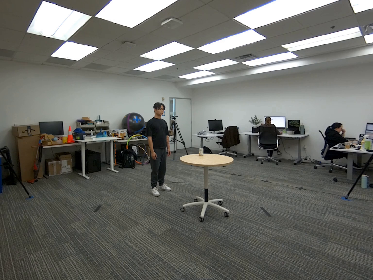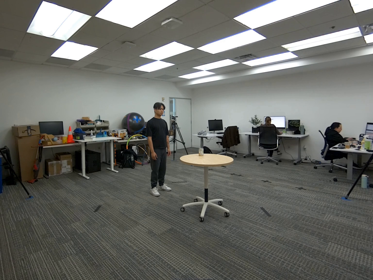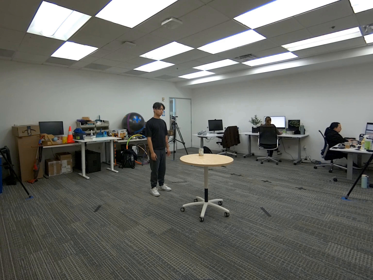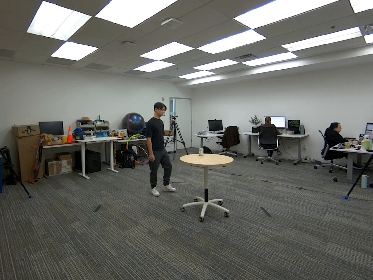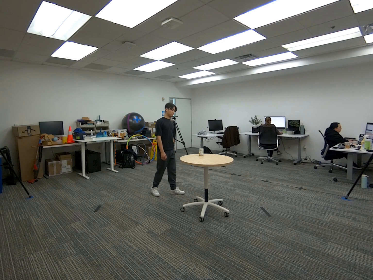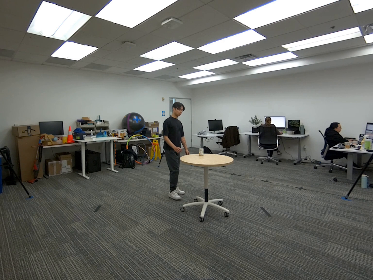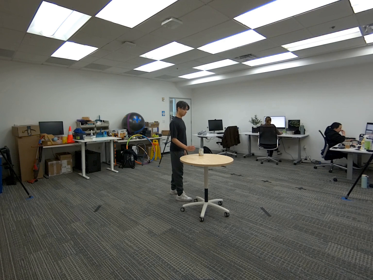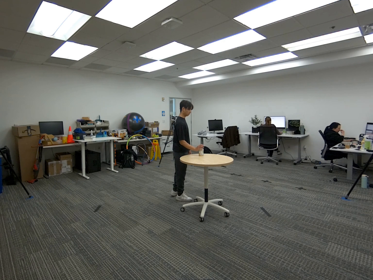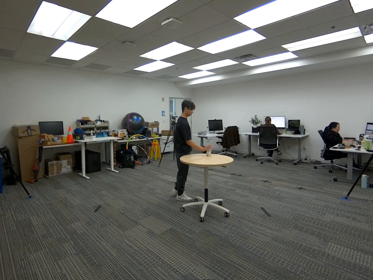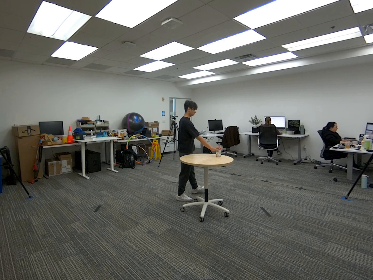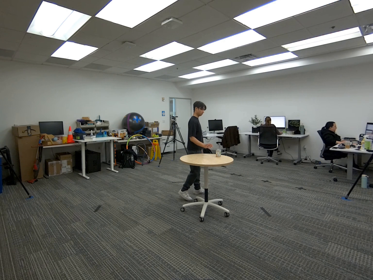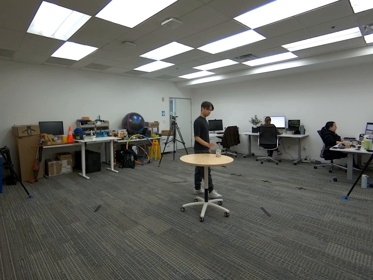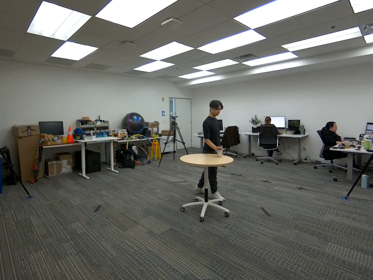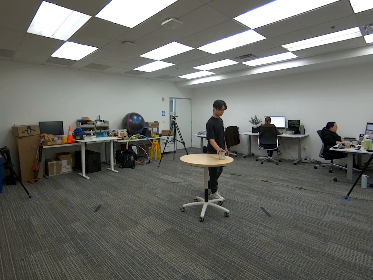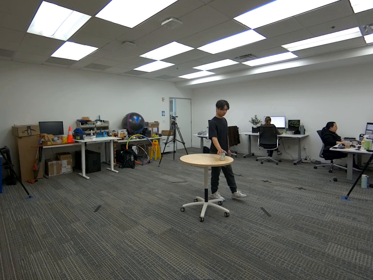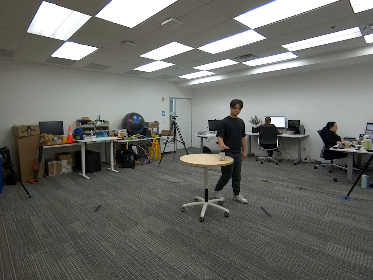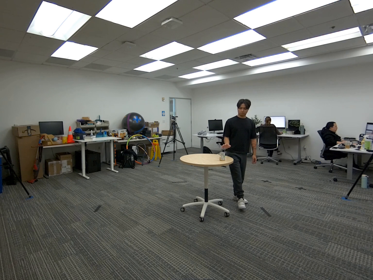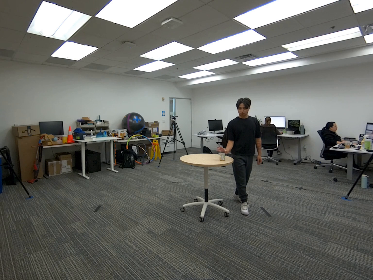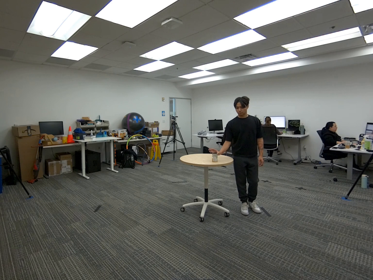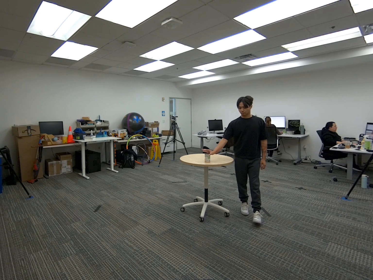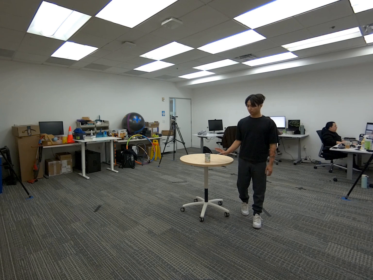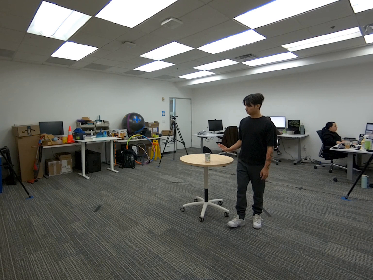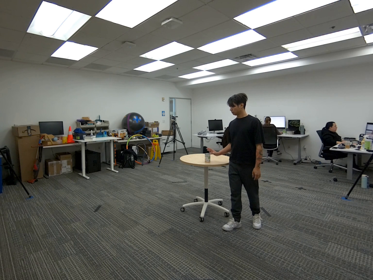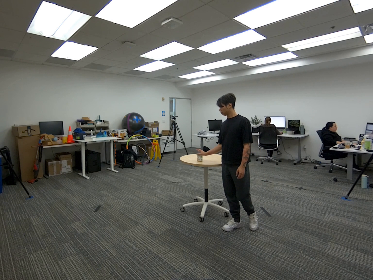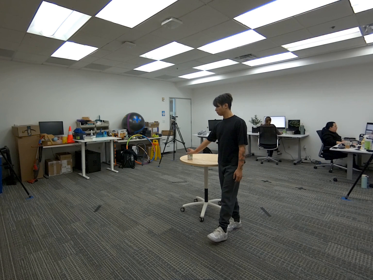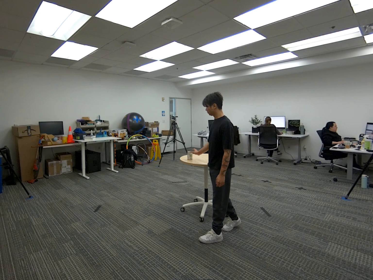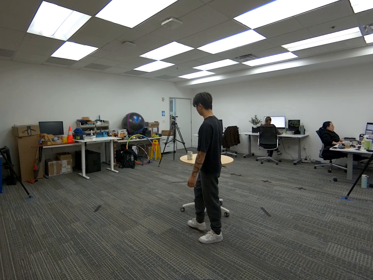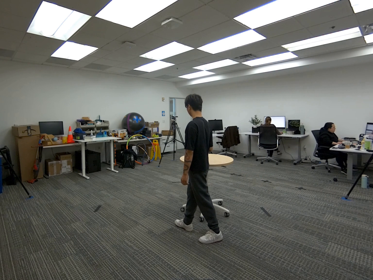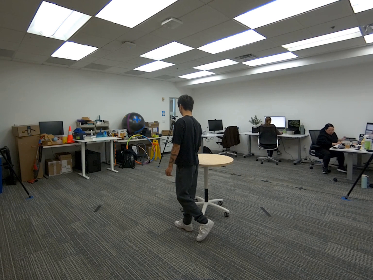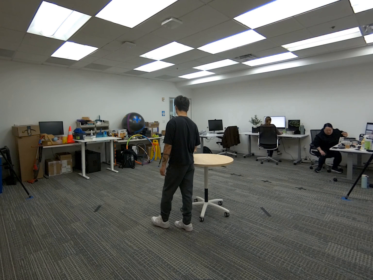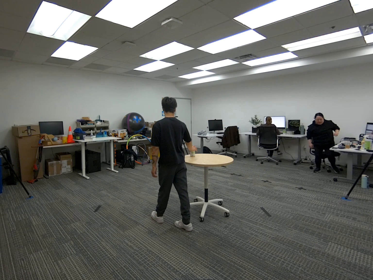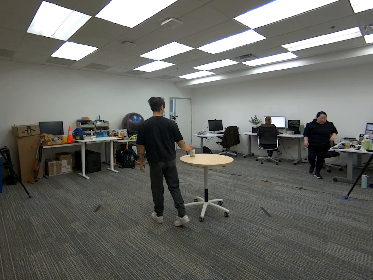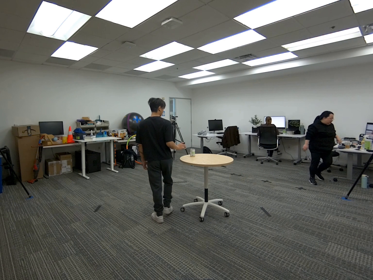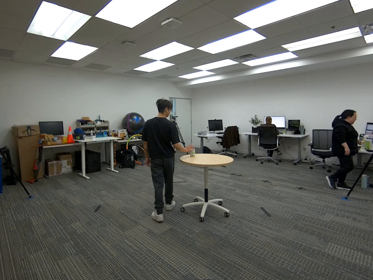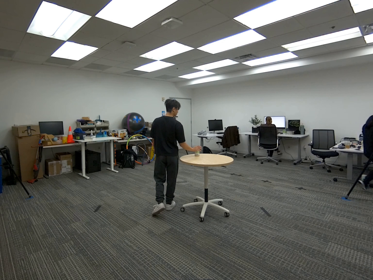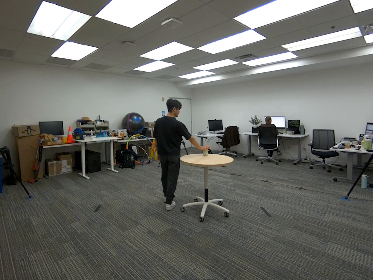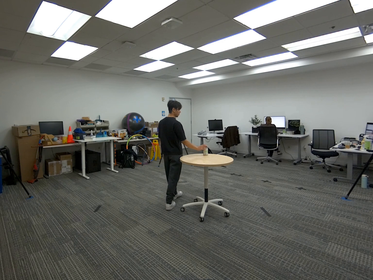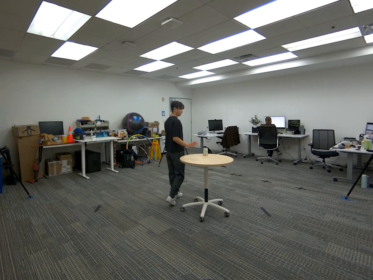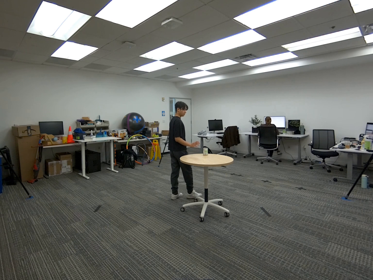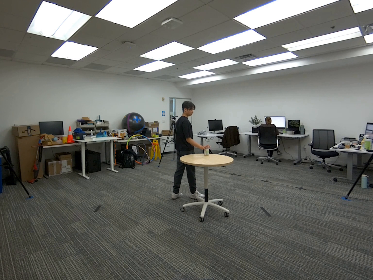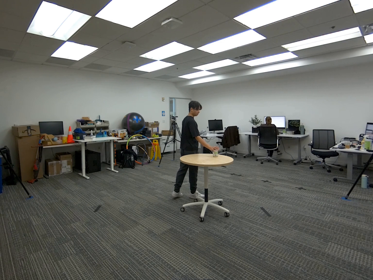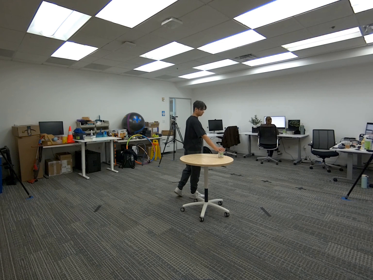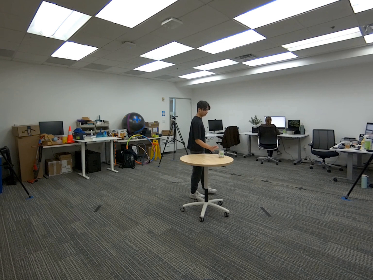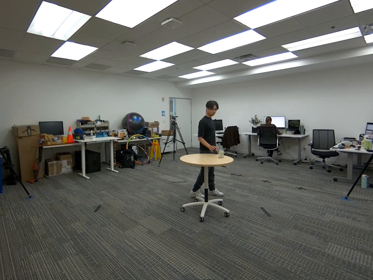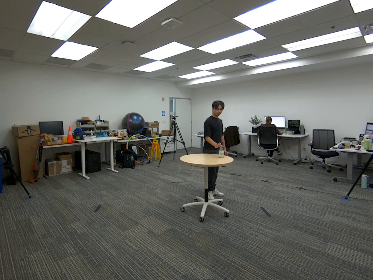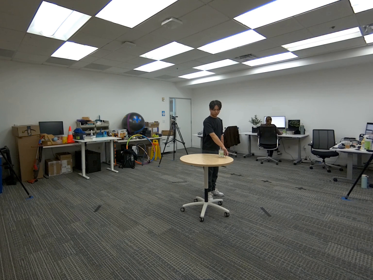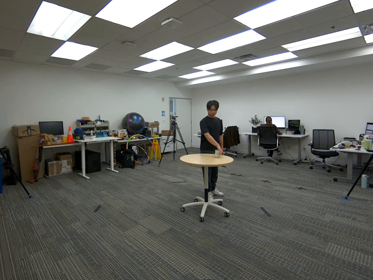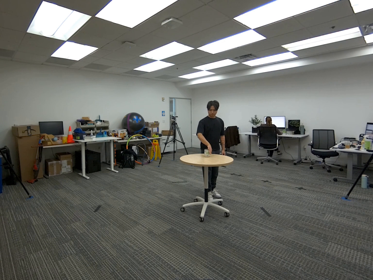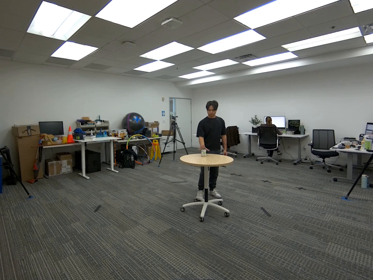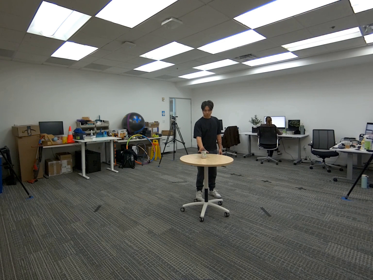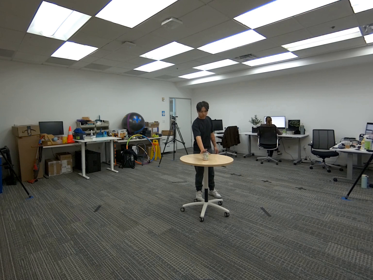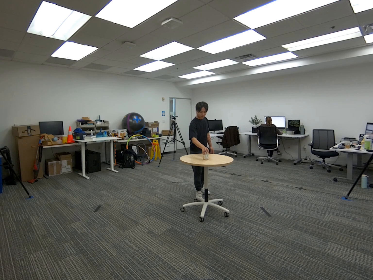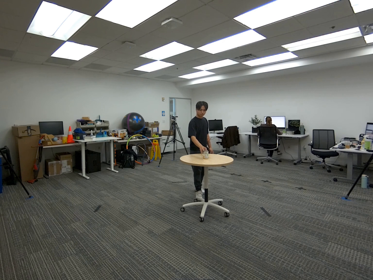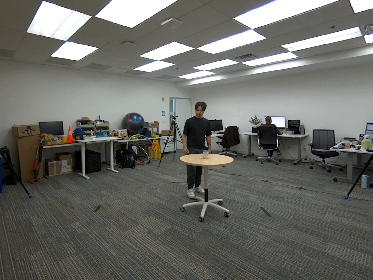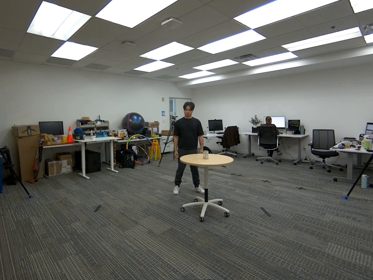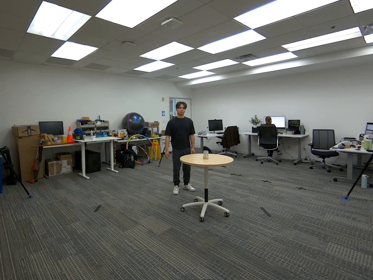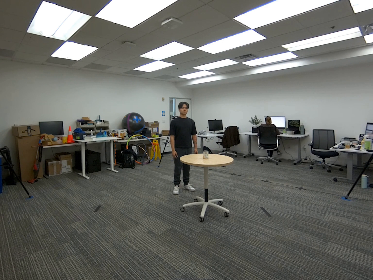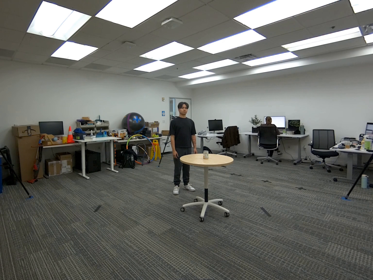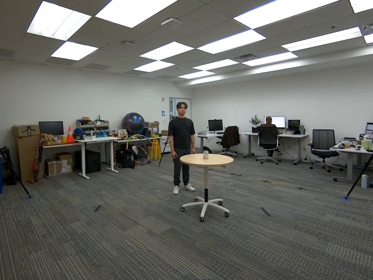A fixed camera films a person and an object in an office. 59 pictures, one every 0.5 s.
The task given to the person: Walk over to the corn can on the round table and push the corn can away using your palms. Continue to push the corn can away from you as you move around the table.
